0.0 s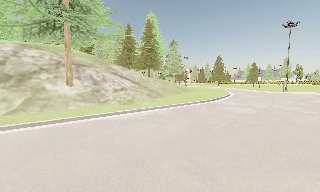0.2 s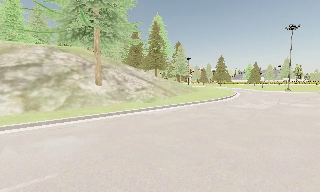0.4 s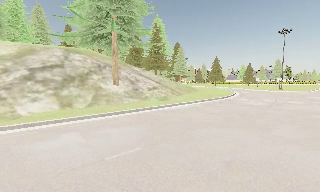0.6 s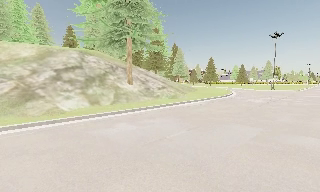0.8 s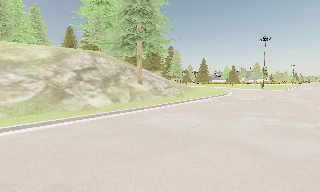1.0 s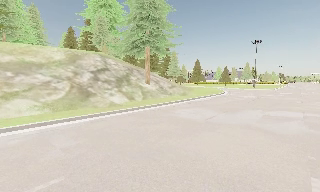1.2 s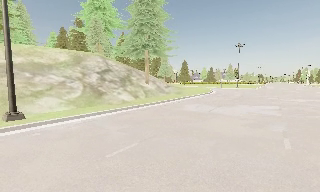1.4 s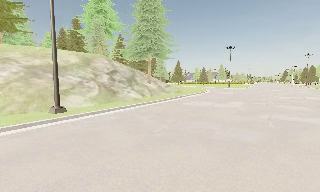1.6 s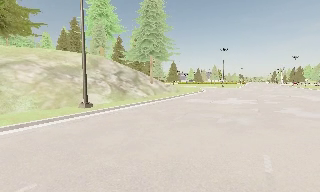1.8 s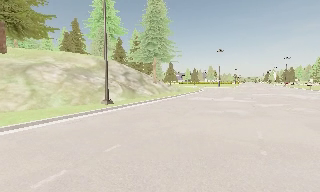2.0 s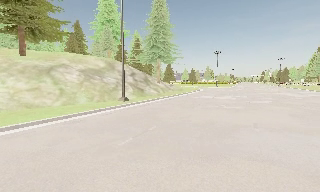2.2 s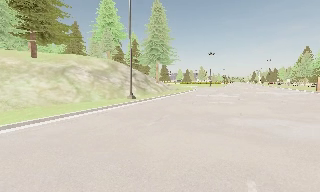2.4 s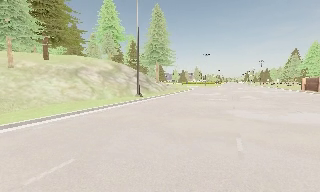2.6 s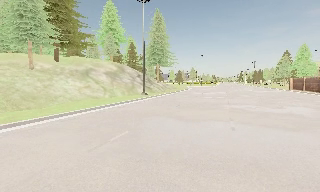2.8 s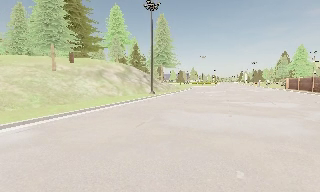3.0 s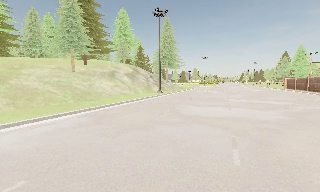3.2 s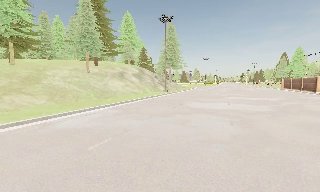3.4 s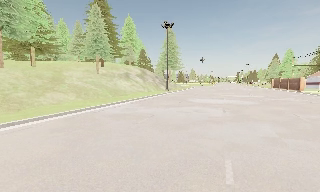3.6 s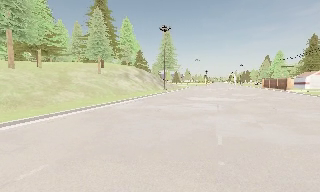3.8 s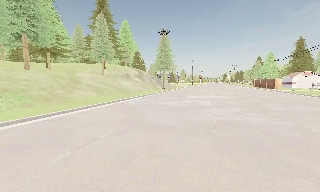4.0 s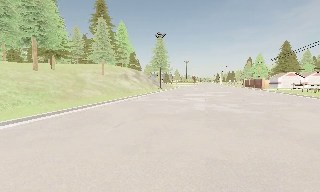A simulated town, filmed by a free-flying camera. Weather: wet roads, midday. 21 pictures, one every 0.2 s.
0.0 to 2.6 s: The camera pans to its right, which is clockwise from overhead, by about 30 degrees. It travels backward and to its left, about 30 m.
2.6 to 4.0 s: The camera travels backward, about 16 m, so what stands in front gets smaller.
The film runs backward here.
